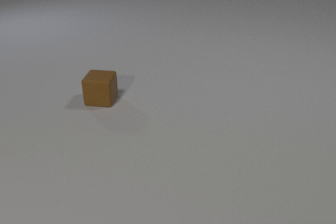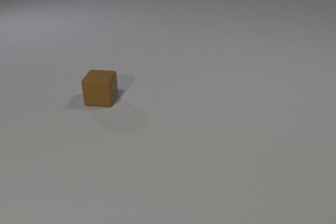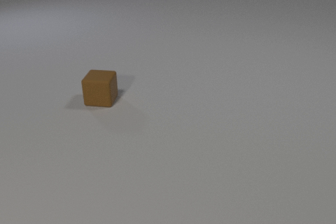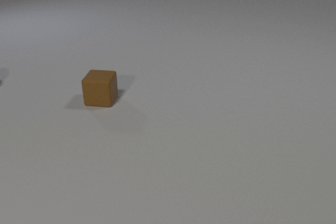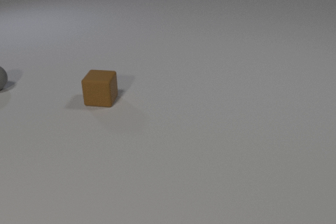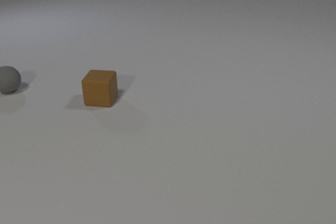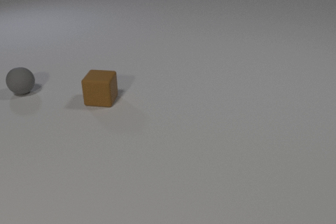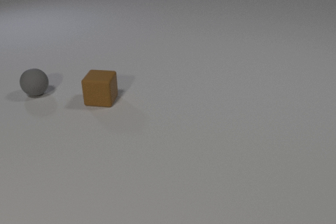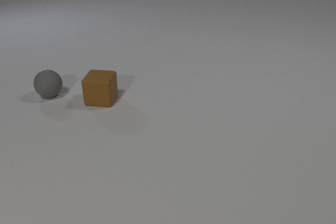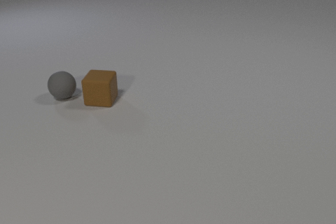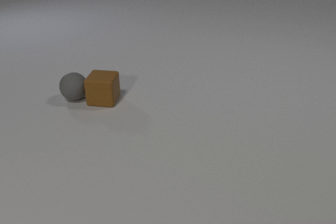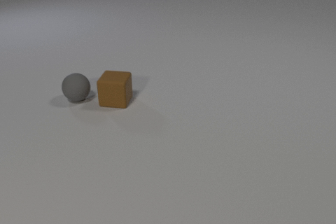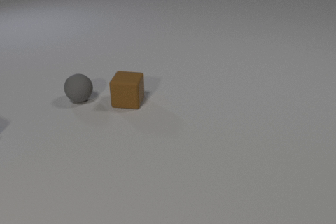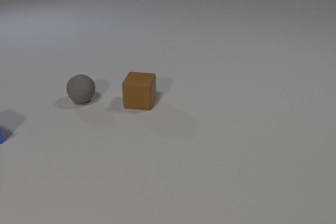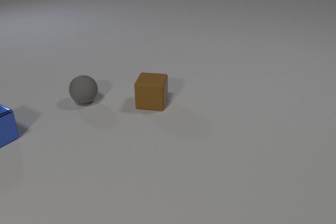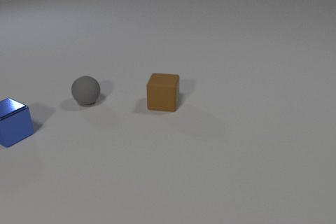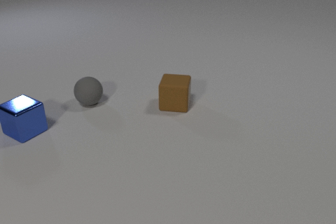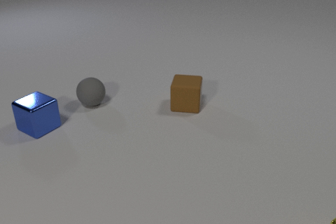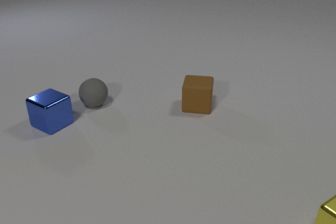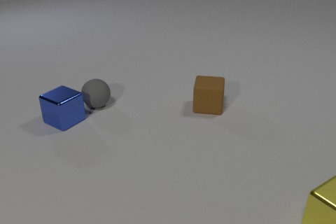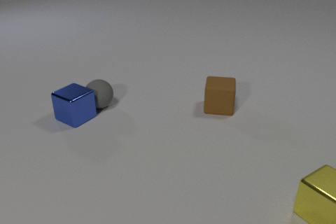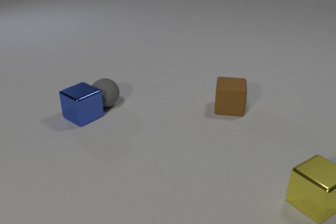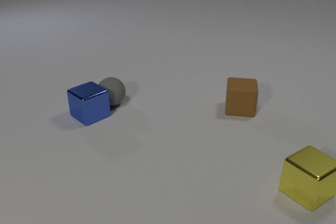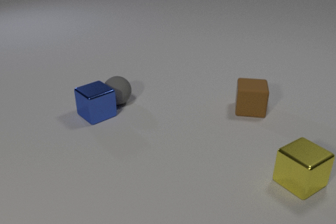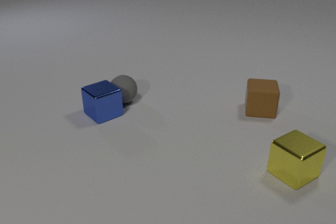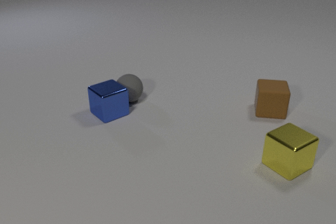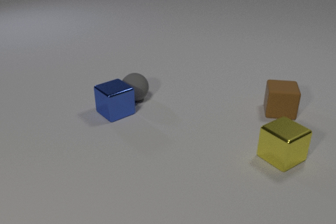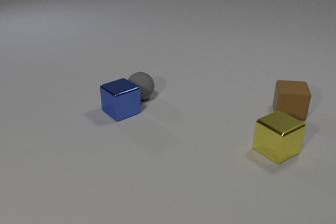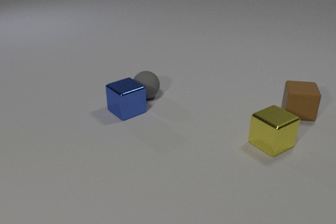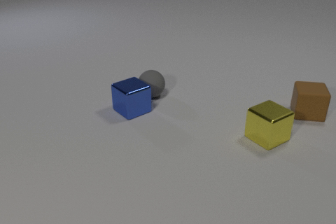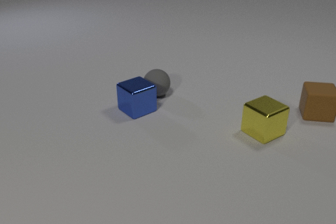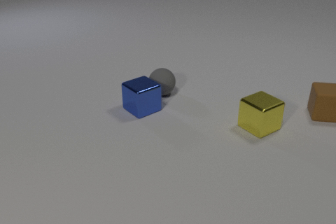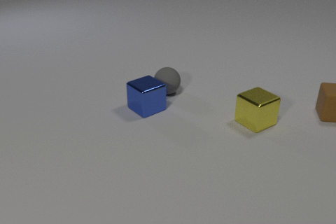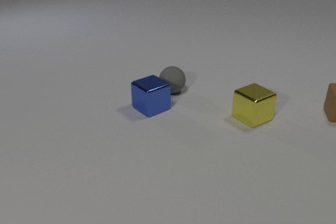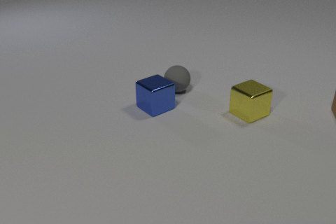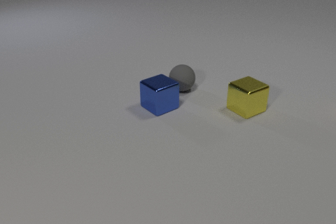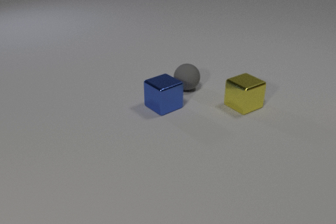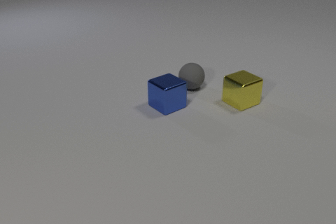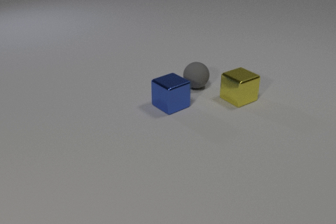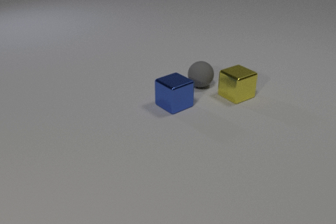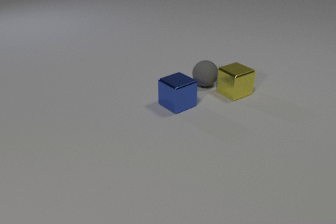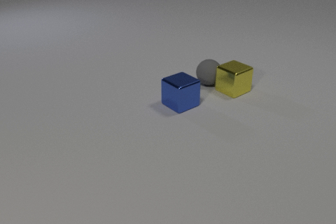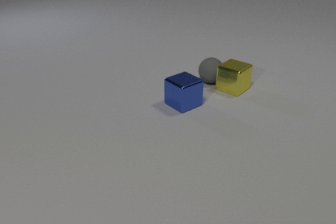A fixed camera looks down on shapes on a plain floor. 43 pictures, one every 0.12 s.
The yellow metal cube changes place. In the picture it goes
away from the camera.
The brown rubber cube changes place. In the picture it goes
to the right.
0.00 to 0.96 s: The gray rubber sphere comes in at the left edge, rolls to the right and toward the camera.
0.96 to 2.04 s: The gray rubber sphere rolls to the right and toward the camera. The brown rubber cube slides to the right. The blue metal cube comes in at the left edge, slides to the right. The gray rubber sphere and the brown rubber cube collide.
2.04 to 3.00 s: The gray rubber sphere rolls to the right. The brown rubber cube slides to the right. The blue metal cube slides to the right. The yellow metal cube slides away from the camera and to the left. The gray rubber sphere and the blue metal cube collide.
3.00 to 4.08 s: The gray rubber sphere rolls to the right and away from the camera. The brown rubber cube slides to the right. The blue metal cube slides to the right. The yellow metal cube slides away from the camera and to the left.
4.08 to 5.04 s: The gray rubber sphere rolls to the right and away from the camera. The brown rubber cube leaves at the right edge. The blue metal cube slides to the right. The yellow metal cube slides away from the camera. The gray rubber sphere and the yellow metal cube collide.
How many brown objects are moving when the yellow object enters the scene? 1.
What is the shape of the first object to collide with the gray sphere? cube.
What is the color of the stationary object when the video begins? brown.
